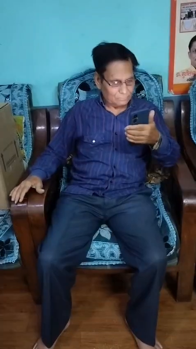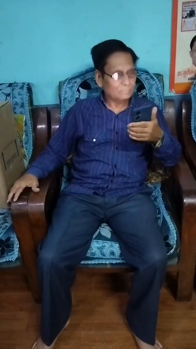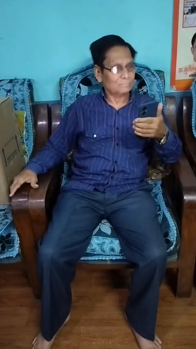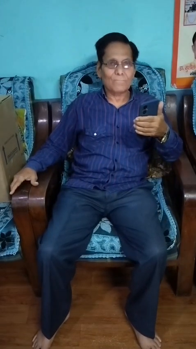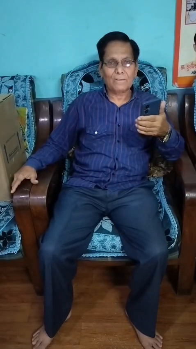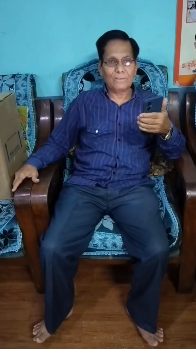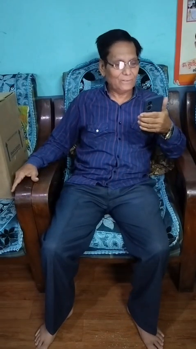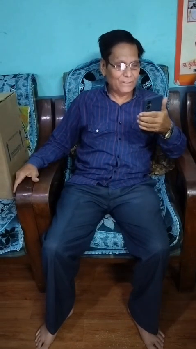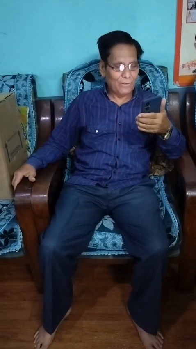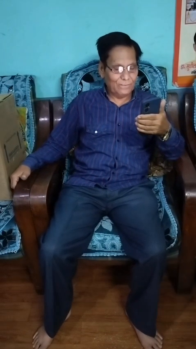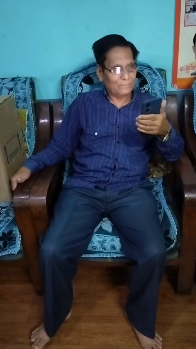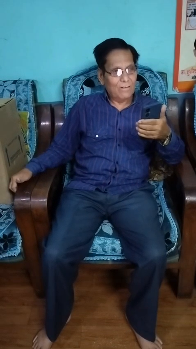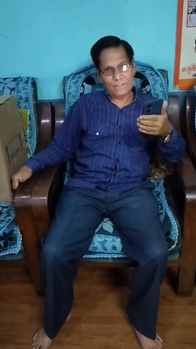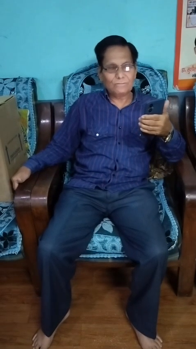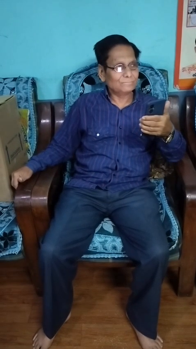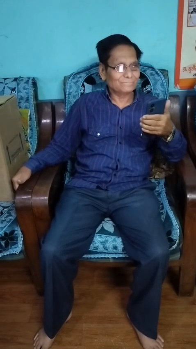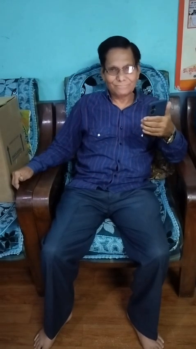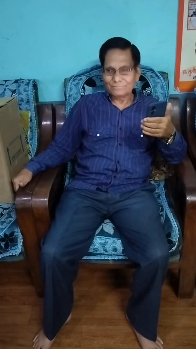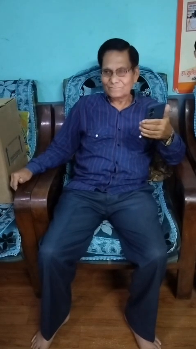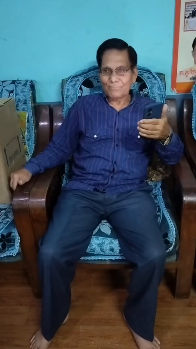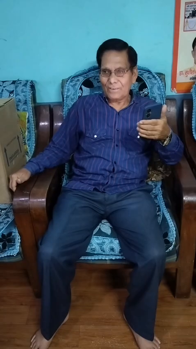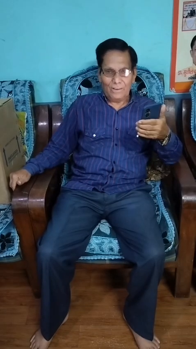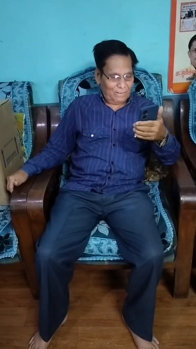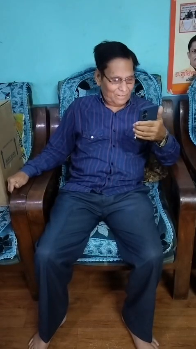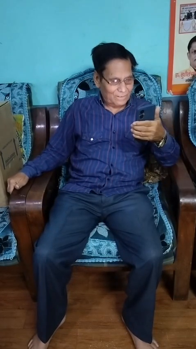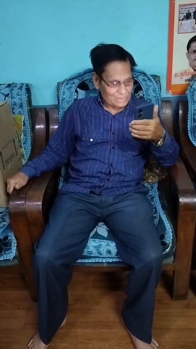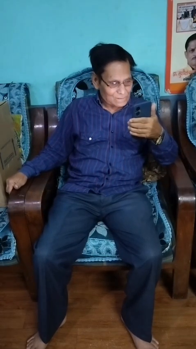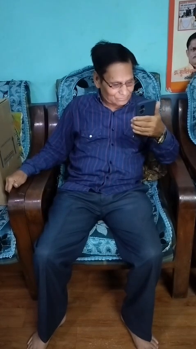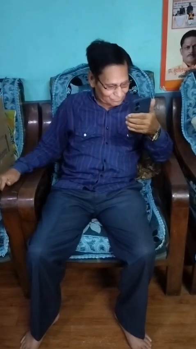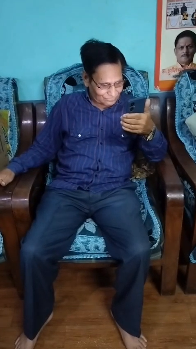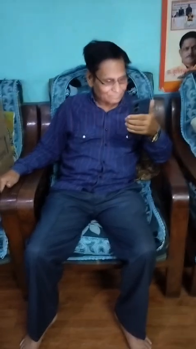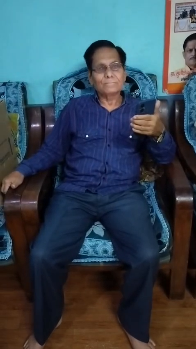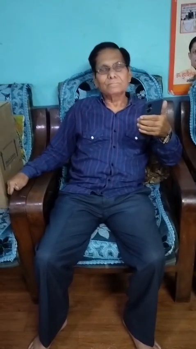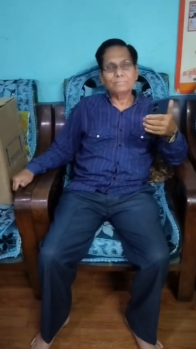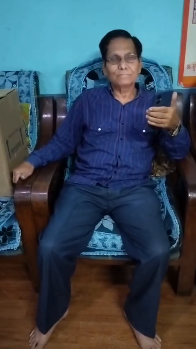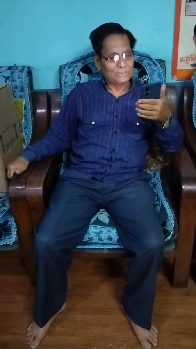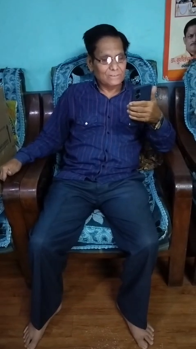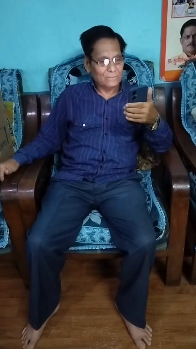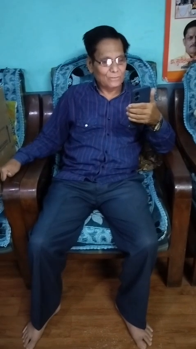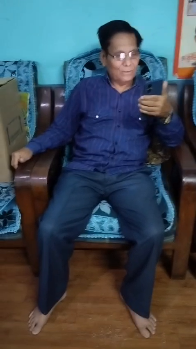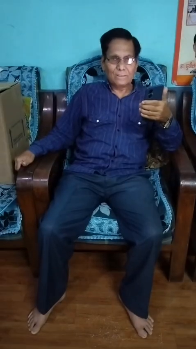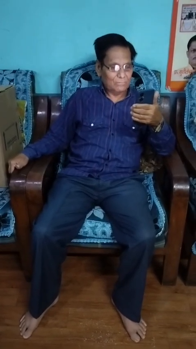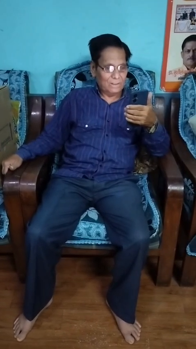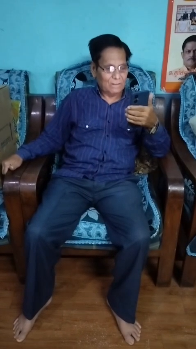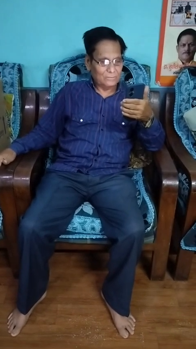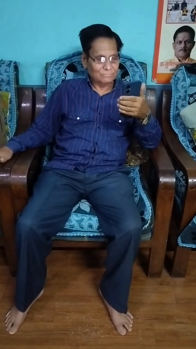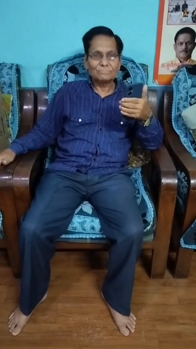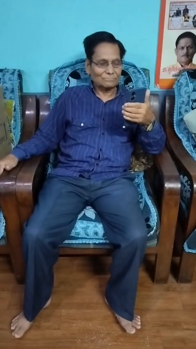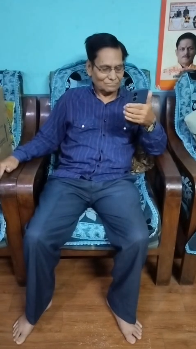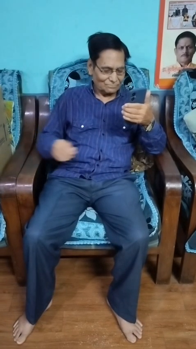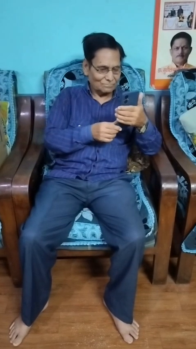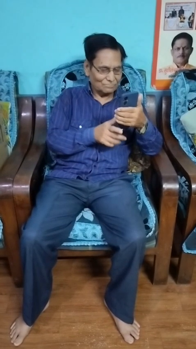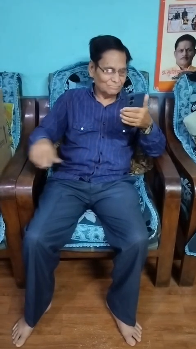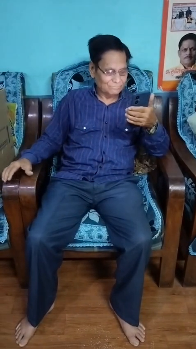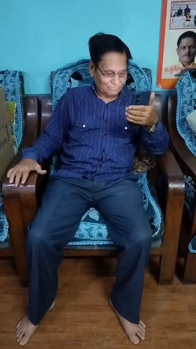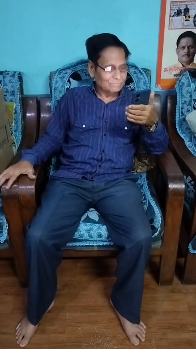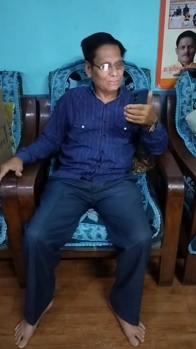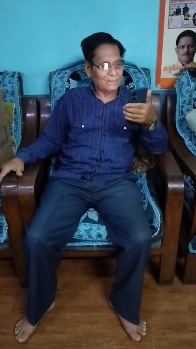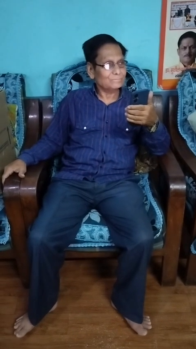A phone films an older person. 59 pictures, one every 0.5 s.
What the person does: Sitting.
